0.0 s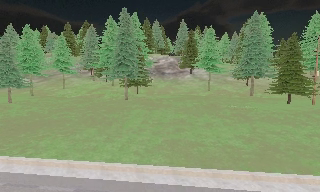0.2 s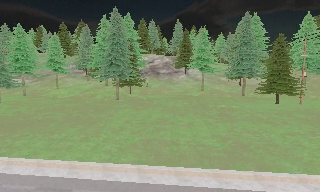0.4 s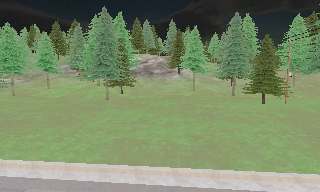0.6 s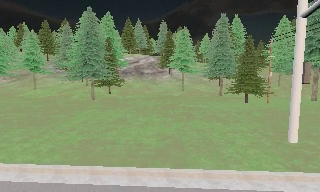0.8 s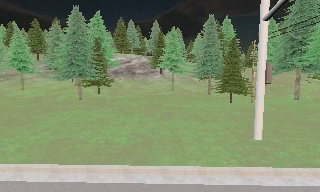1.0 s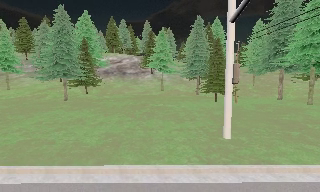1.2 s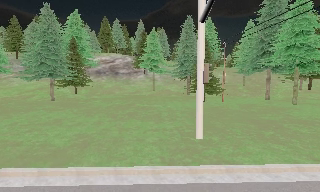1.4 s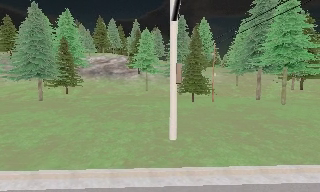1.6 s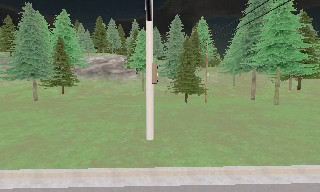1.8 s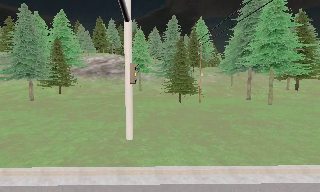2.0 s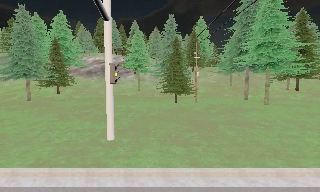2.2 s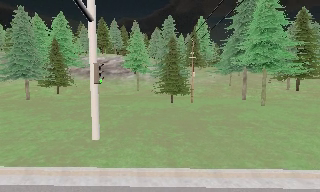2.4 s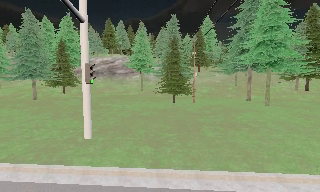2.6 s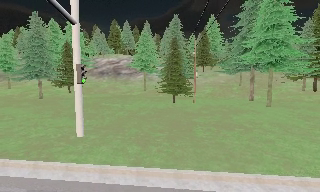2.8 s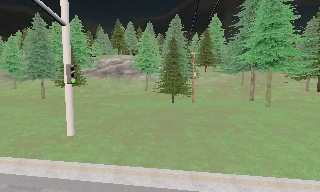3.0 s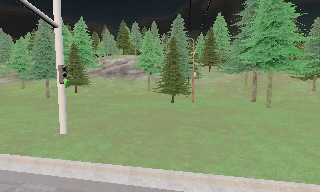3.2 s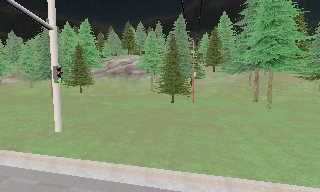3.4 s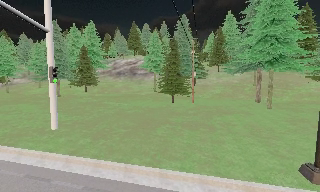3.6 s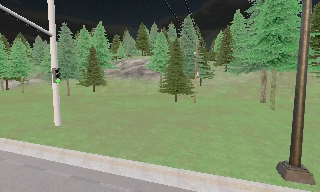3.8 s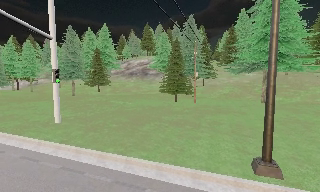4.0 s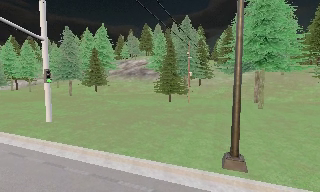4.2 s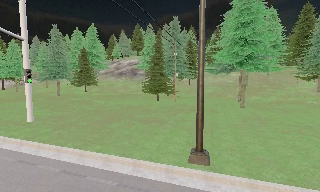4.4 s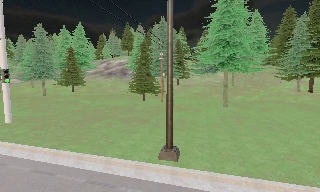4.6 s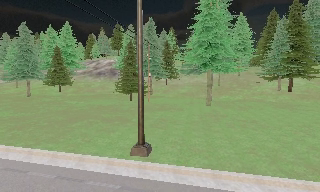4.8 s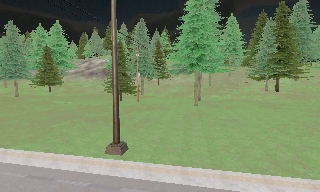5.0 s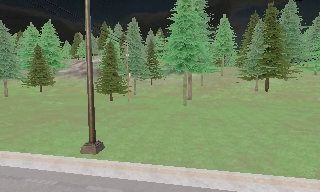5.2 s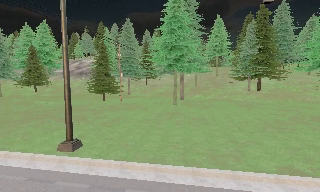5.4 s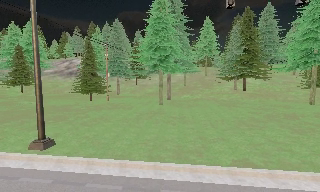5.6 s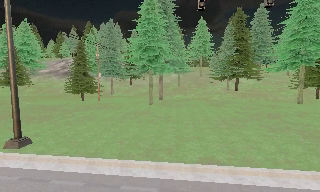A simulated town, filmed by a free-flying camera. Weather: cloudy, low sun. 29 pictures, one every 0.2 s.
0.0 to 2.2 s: The camera travels to its right, about 12 m, so close, fixed things drift to the left.
2.2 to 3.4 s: The camera pans to its left, which is counterclockwise from overhead, by about 15 degrees. It travels to its right, about 5 m.
3.4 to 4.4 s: The camera travels to its right and backward, about 4 m, so close, fixed things drift to the left.
4.4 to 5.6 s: The camera travels to its right, about 5 m, so close, fixed things drift to the left.
The film runs backward here.
